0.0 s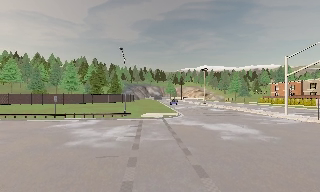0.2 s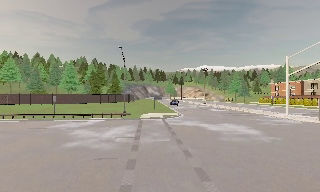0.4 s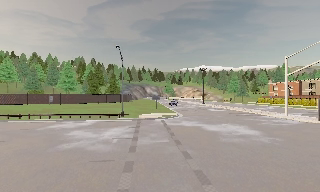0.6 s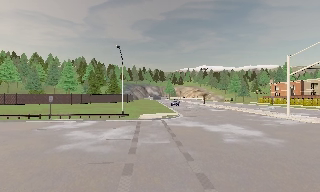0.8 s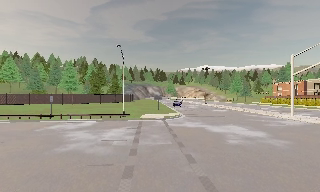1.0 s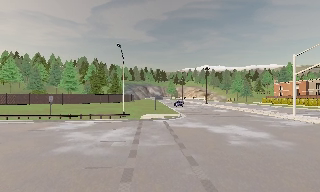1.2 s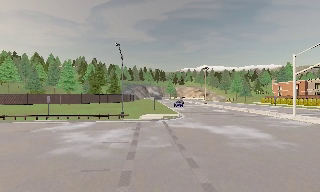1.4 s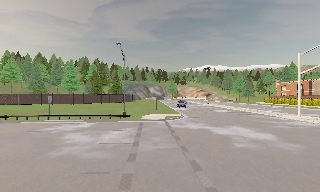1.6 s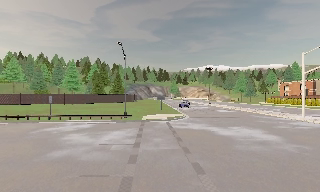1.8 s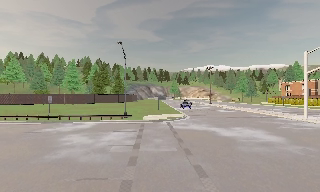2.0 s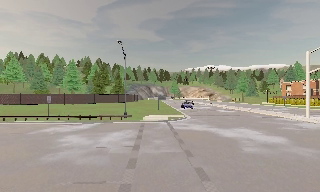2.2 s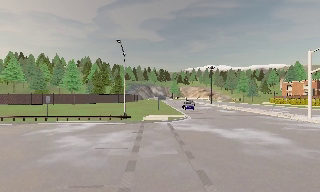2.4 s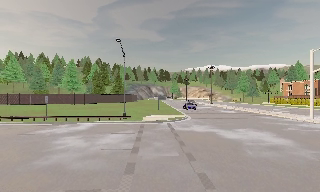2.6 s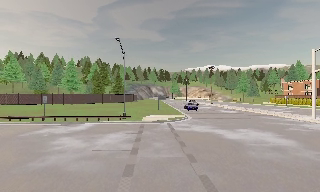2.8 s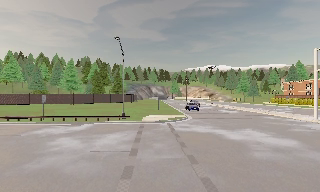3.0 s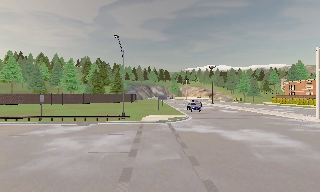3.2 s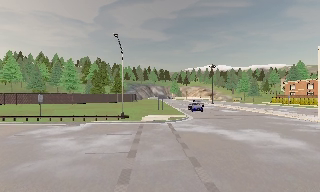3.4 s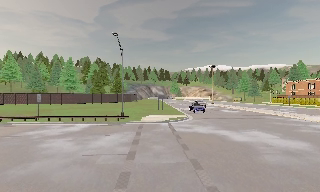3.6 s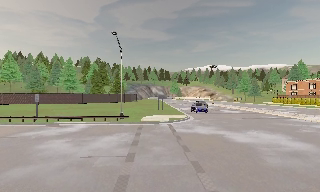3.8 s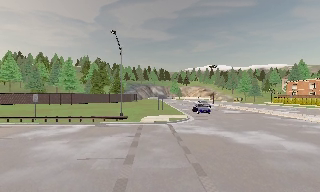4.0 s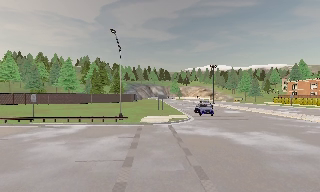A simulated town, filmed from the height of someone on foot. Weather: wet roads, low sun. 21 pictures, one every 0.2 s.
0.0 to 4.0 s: The camera travels forward, about 4.5 m, so what stands in front looms larger.
The film runs forward here.
